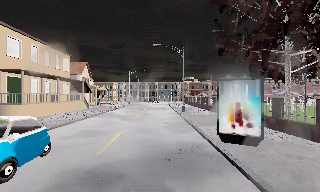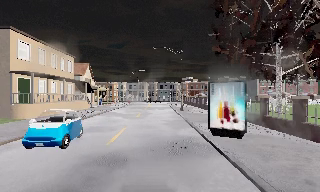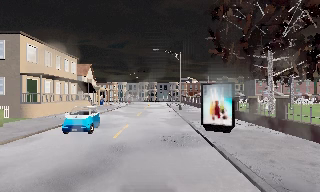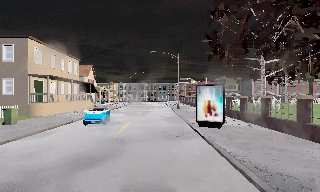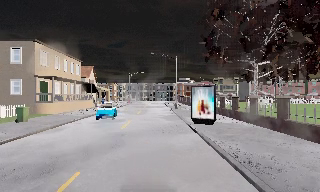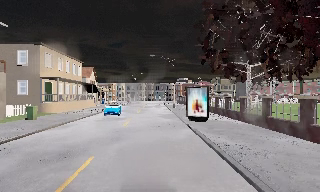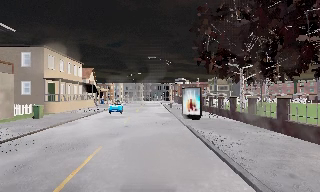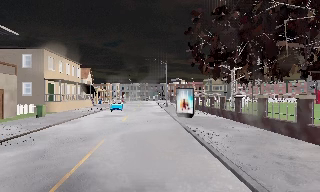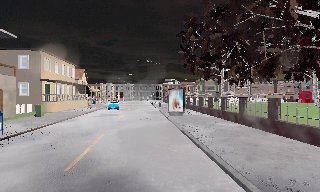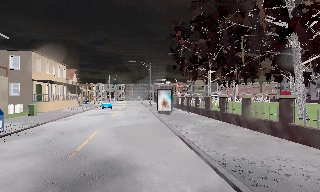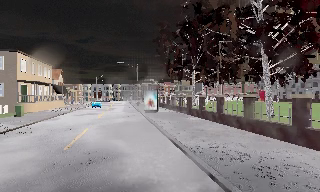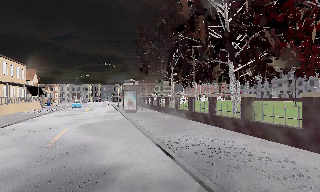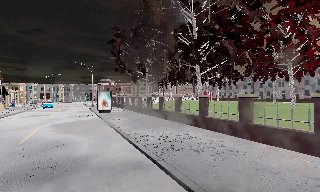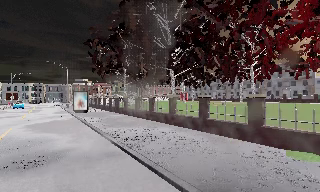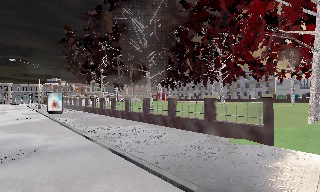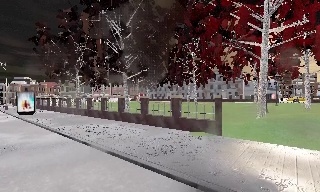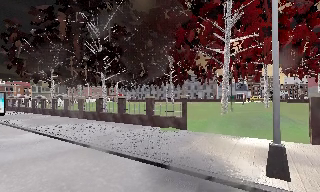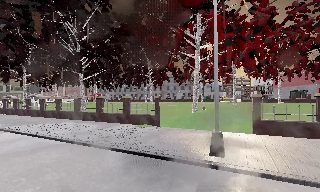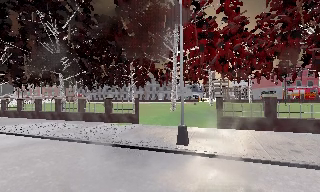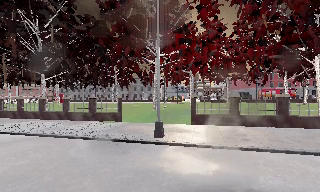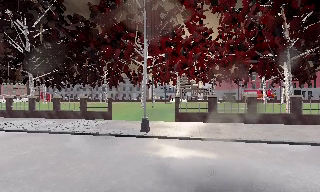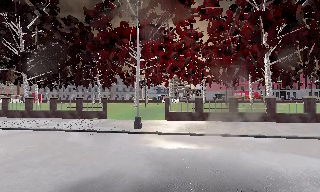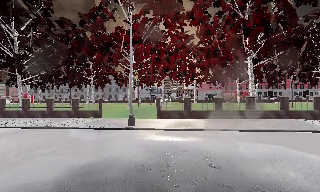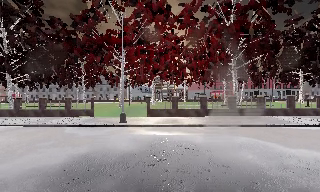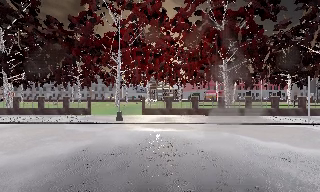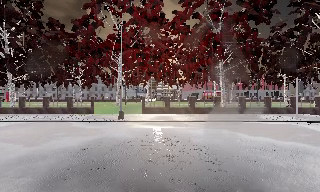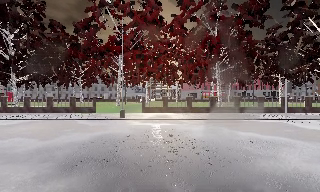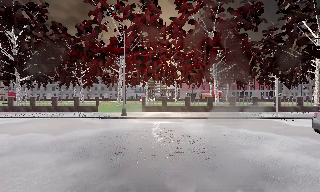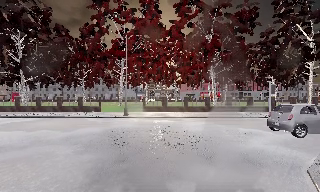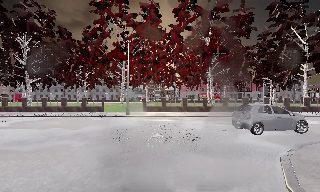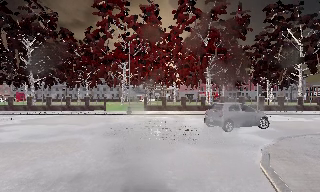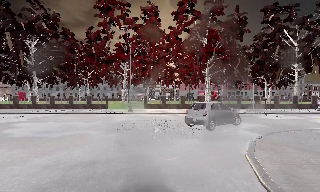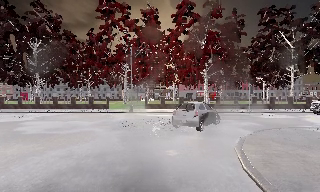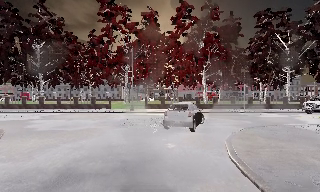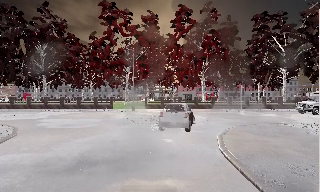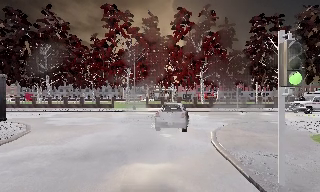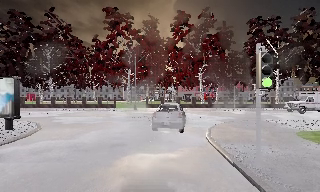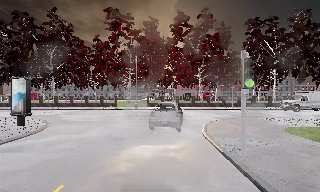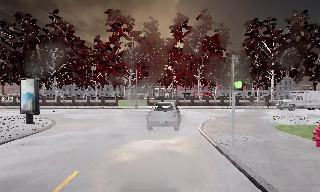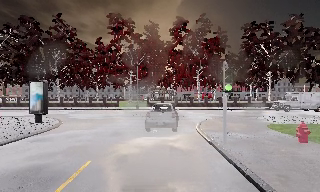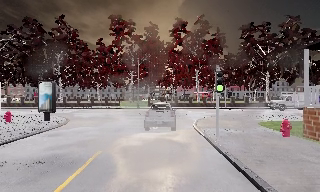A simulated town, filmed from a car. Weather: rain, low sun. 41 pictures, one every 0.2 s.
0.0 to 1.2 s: The camera travels backward, about 6 m, so what stands in front gets smaller.
1.2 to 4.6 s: The camera swings to its right by about 85 degrees, and the scene slides to the left. It travels backward, about 18 m.
4.6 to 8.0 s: The camera travels backward, about 14 m, so what stands in front gets smaller.
The film runs backward here.
